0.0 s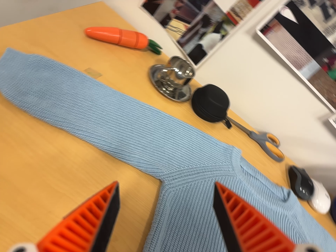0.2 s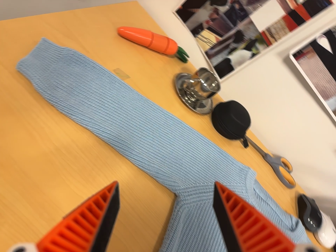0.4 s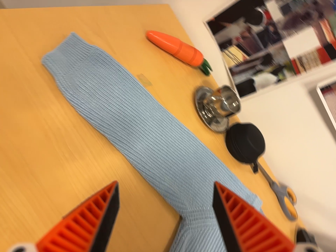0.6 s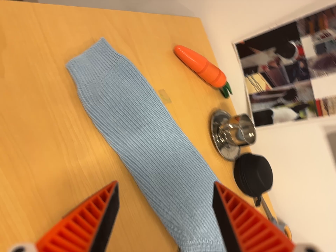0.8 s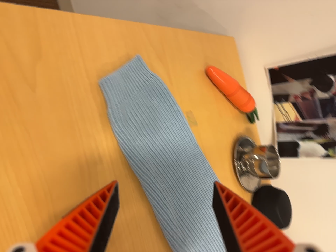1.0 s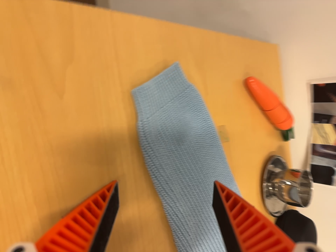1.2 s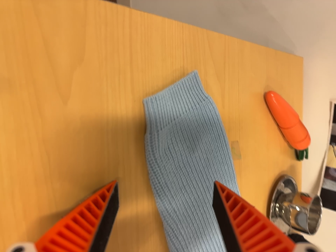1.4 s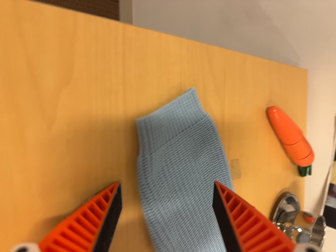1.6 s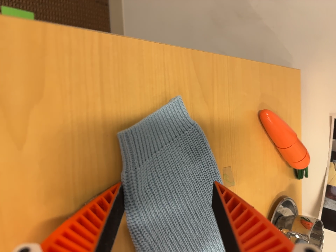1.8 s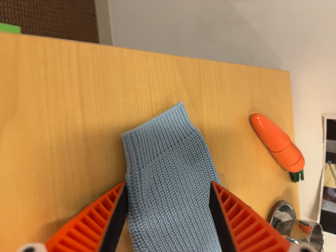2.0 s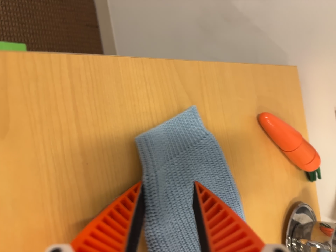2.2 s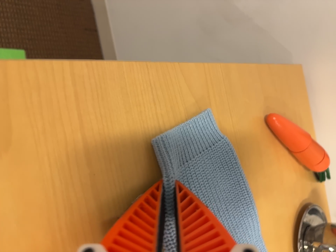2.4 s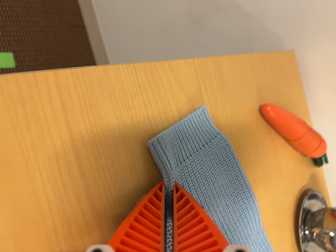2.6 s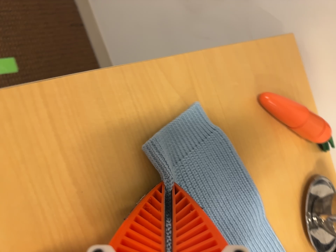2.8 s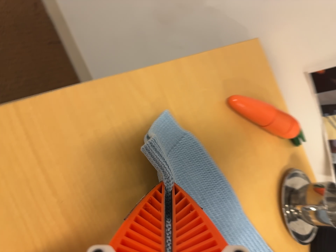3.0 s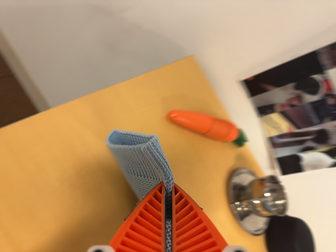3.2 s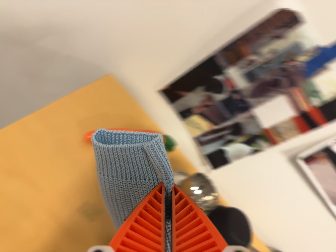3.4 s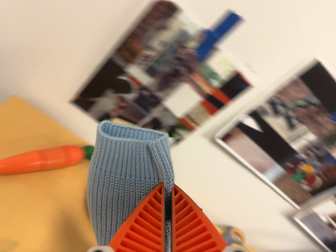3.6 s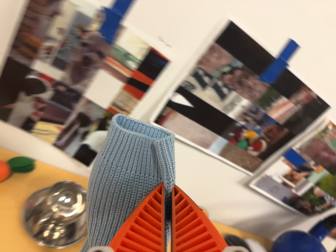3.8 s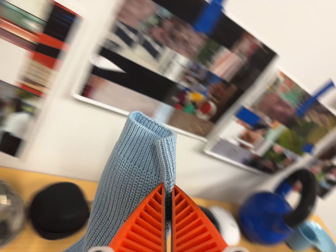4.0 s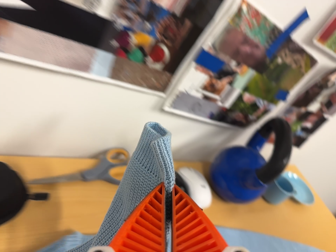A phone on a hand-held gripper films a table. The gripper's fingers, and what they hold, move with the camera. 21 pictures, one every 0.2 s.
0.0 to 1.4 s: The camera travels toward the top of its view, to its left and forward, about 26 cm, so close, fixed things drift downward. It rolls about its line of sight by about 50 degrees, and the scene rotates clockwise.
1.4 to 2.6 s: The camera travels to its right and forward, about 7 cm. It rolls about its line of sight by about 20 degrees, and the scene rotates counterclockwise.
2.6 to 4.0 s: The scene slides to the left, as the camera pans about 40 degrees to its right. It travels to its right, about 40 cm, so close, fixed things drift to the left. Its aim tips toward the bottom of its view by about 10 degrees, and the scene shifts upward. It rolls about its line of sight by about 60 degrees, and the scene rotates counterclockwise.
The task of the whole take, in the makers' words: left arm across.
The film runs forward here.
